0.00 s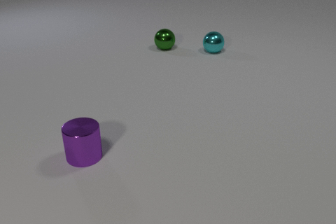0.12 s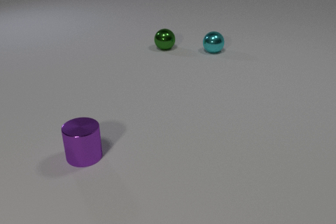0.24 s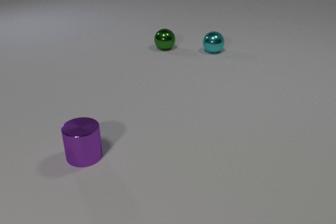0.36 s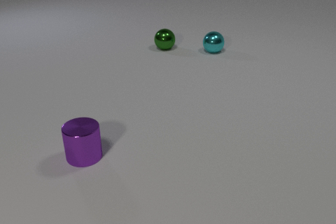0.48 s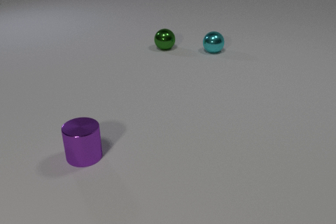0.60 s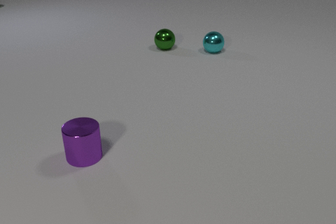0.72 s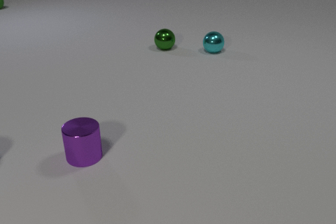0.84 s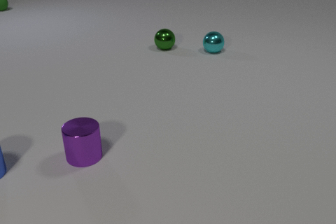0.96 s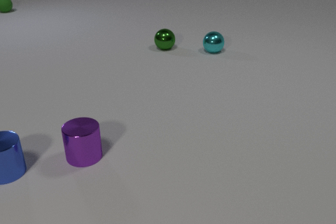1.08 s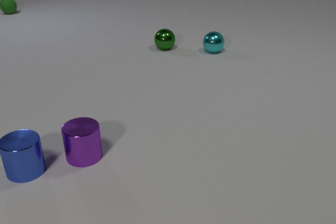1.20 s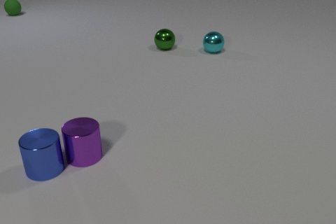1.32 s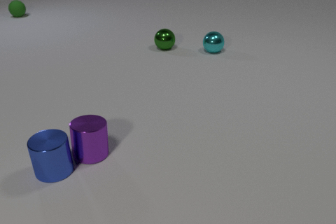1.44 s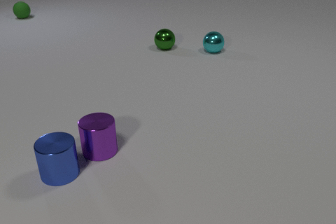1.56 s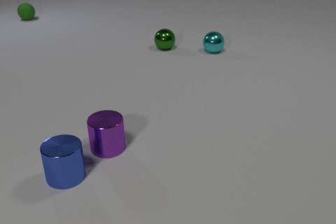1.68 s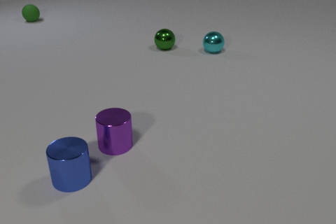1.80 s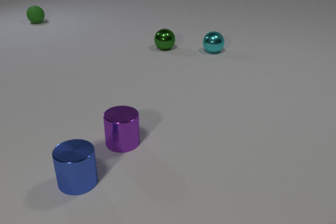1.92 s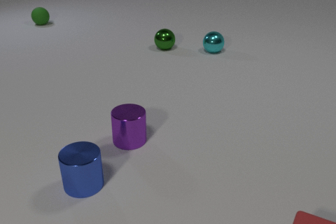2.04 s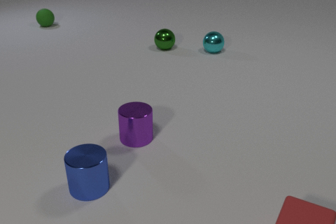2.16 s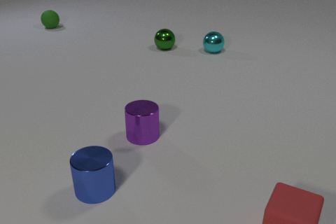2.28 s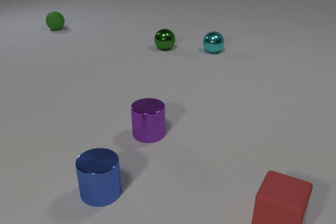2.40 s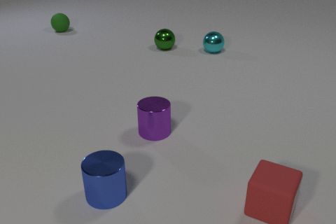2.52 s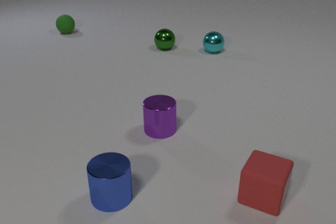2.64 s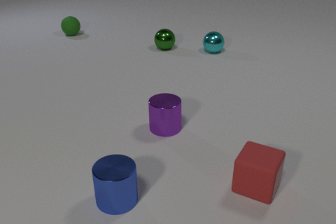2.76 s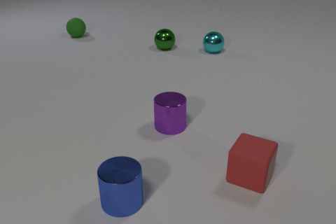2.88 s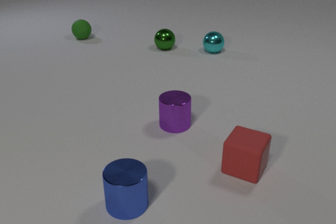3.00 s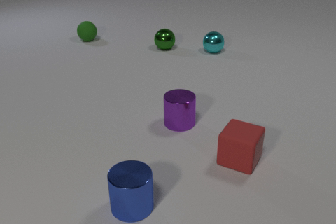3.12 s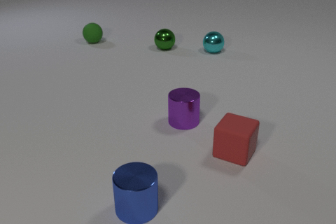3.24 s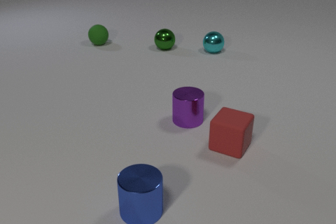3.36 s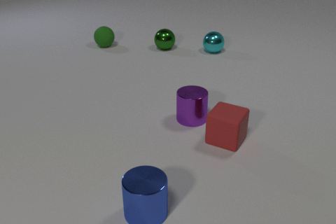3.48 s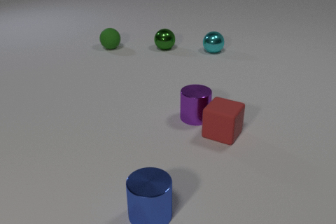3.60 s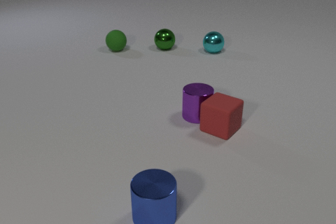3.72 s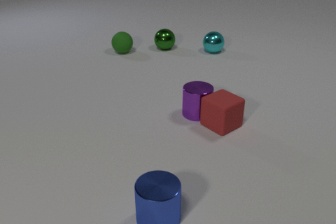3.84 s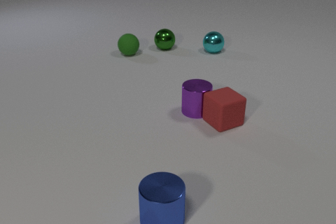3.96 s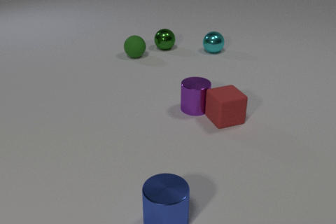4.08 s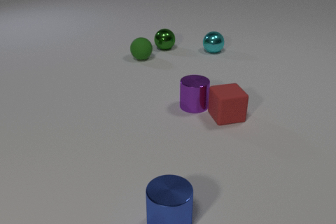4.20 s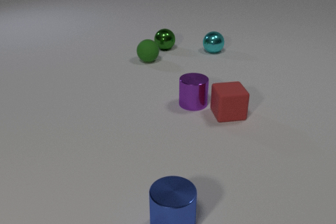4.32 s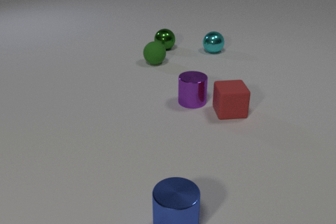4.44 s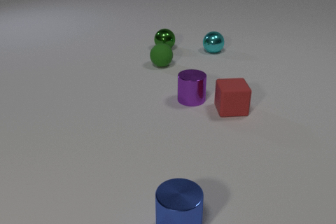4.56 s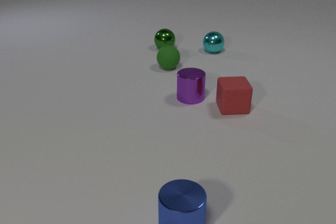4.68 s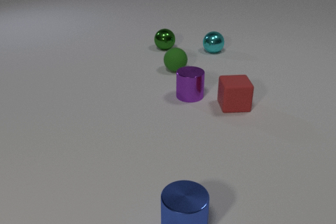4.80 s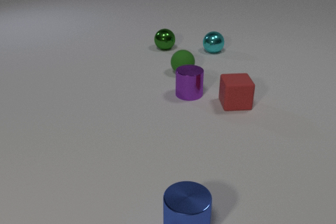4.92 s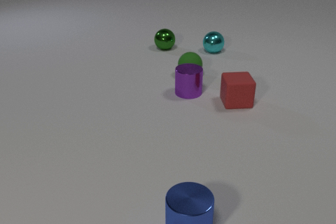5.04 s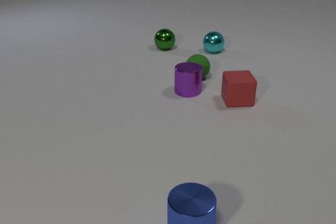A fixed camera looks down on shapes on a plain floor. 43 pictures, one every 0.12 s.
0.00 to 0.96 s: The blue metal cylinder comes in at the left edge, slides to the right. The green rubber sphere comes in at the left edge, rolls toward the camera and to the right.
0.96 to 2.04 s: The blue metal cylinder slides to the right and toward the camera. The purple metal cylinder slides to the right and away from the camera. The red rubber cube comes in at the bottom edge, slides away from the camera and to the left. The green rubber sphere rolls toward the camera and to the right. The blue metal cylinder and the purple metal cylinder collide.
2.04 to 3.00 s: The blue metal cylinder slides to the right and toward the camera. The purple metal cylinder slides to the right and away from the camera. The red rubber cube slides away from the camera and to the left. The green rubber sphere rolls toward the camera and to the right.
3.00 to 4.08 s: The blue metal cylinder slides to the right and toward the camera. The purple metal cylinder slides away from the camera and to the right. The red rubber cube slides away from the camera, spins clockwise seen from above by about 45 degrees, its near face sliding to the left. The green rubber sphere rolls toward the camera and to the right. The purple metal cylinder and the red rubber cube collide.
4.08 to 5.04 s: The blue metal cylinder slides to the right and toward the camera. The purple metal cylinder slides away from the camera. The red rubber cube slides away from the camera. The green rubber sphere rolls to the right and toward the camera.
Are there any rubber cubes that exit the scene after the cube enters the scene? no.
How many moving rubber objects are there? 2.
How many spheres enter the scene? 1.
